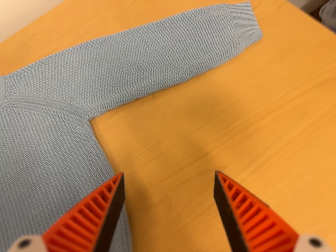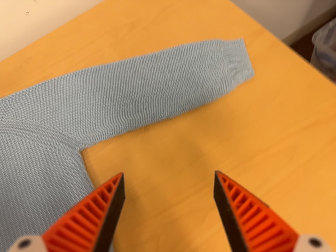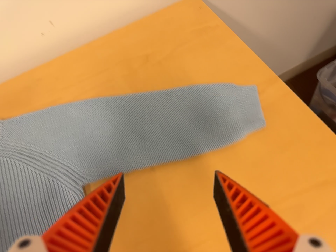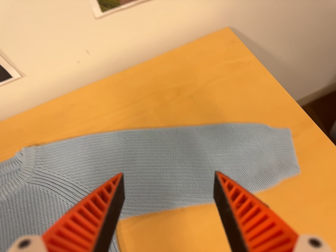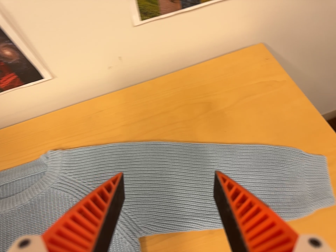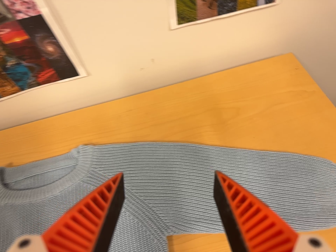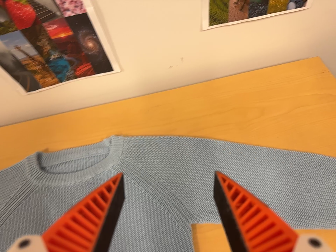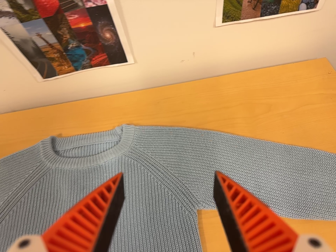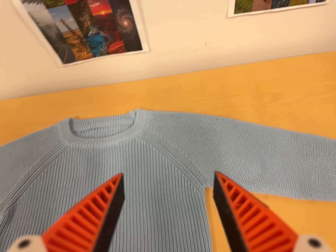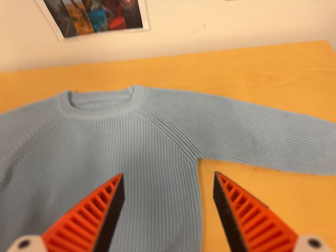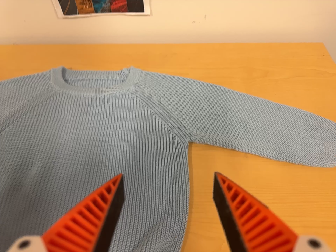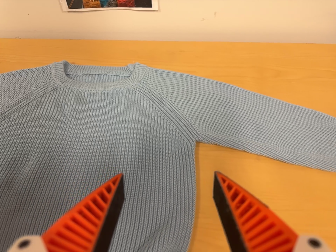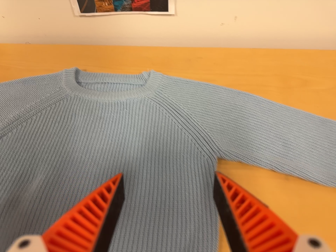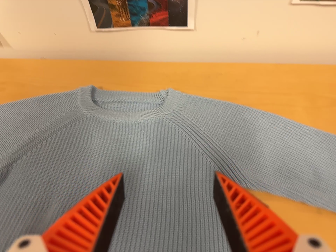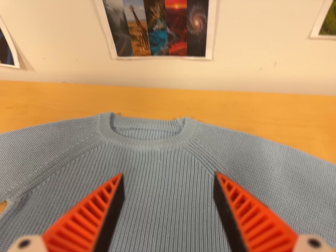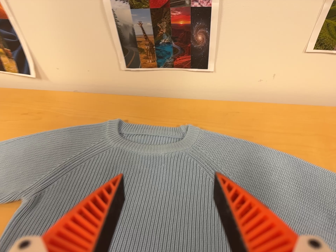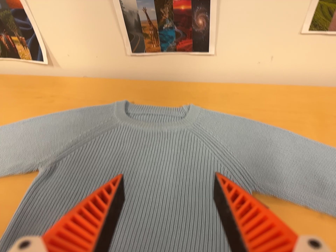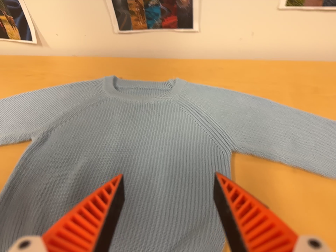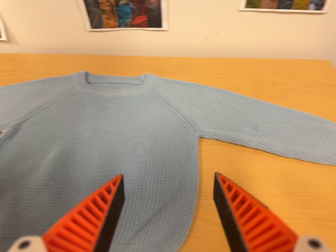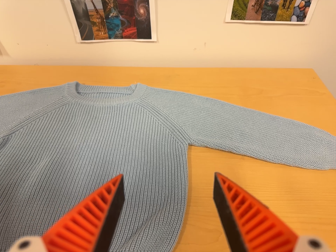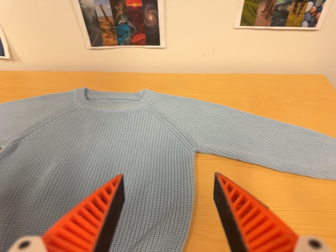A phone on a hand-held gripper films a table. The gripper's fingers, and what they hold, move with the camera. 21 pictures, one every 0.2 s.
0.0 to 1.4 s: The camera travels to its left and toward the top of its view, about 22 cm, so close, fixed things drift to the right. It rolls about its line of sight by about 25 degrees, and the scene rotates clockwise.
1.4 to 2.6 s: The camera travels toward the bottom of its view, to its left and forward, about 12 cm. It rolls about its line of sight by about 10 degrees, and the scene rotates clockwise.
2.6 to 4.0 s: The camera travels backward and toward the bottom of its view, about 16 cm, so what stands in front gets smaller. Its aim tips toward the top of its view by about 10 degrees.
The film runs backward here.
